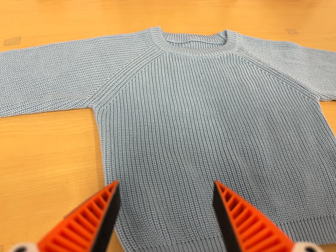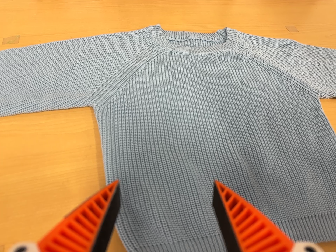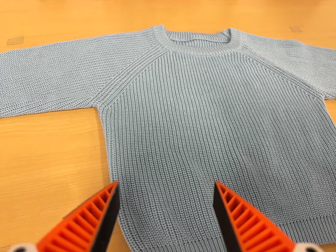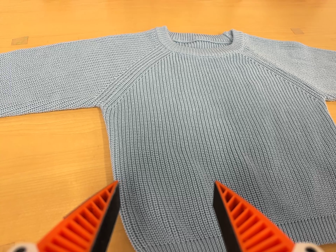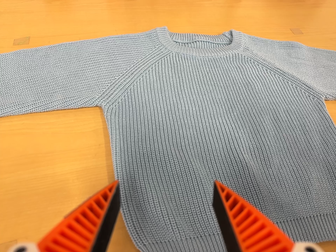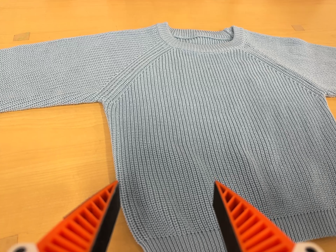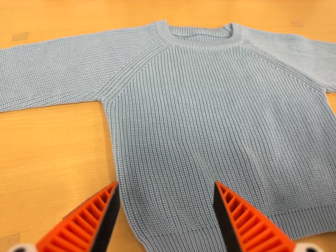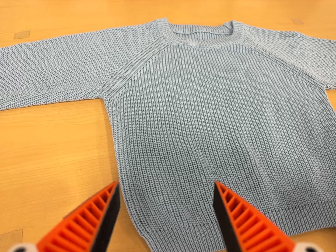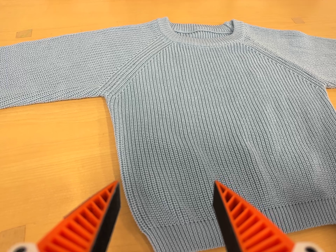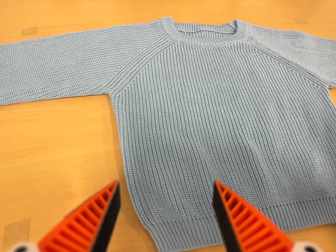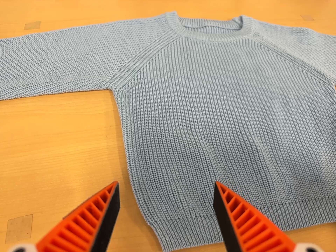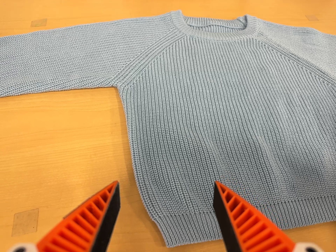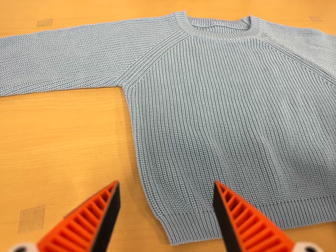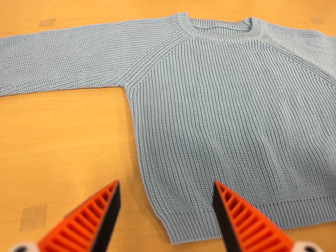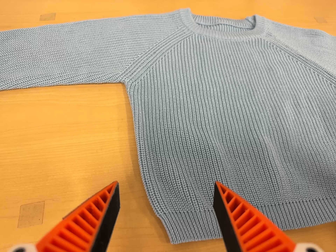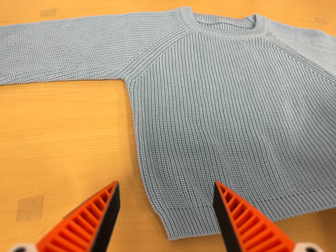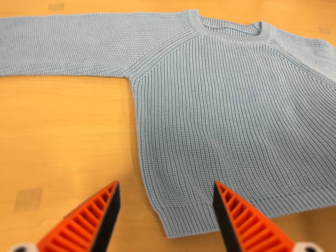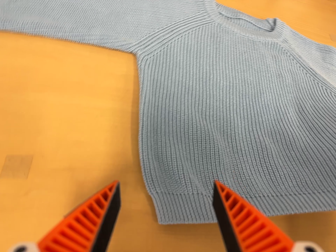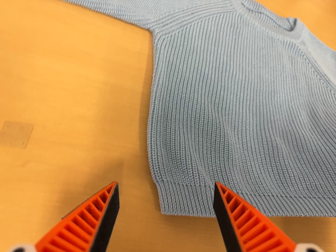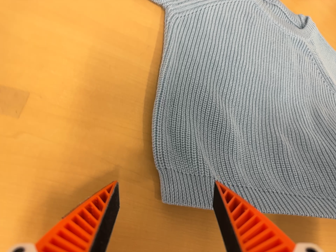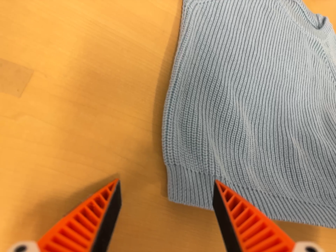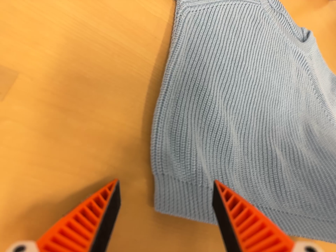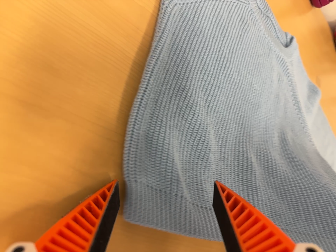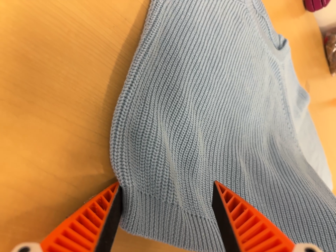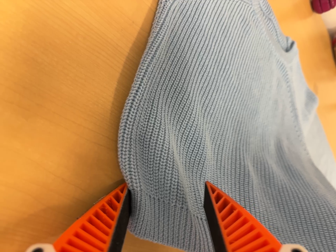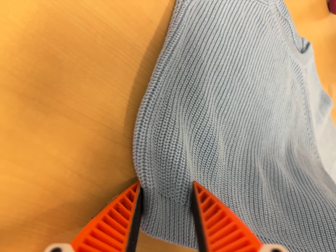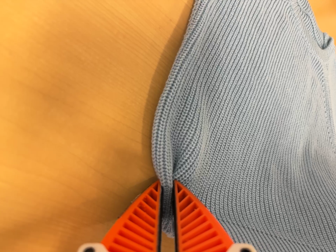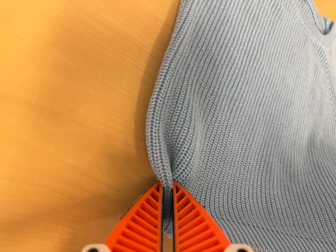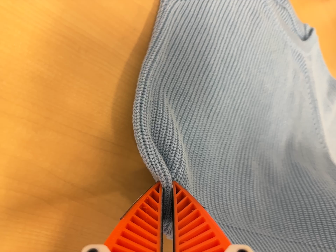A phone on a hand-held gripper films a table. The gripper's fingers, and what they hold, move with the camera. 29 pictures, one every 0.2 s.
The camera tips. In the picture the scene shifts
upward.
0.0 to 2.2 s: The camera shifts only a little, or ends up much as it began.
2.2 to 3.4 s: The camera rolls about its line of sight by about 15 degrees, and the scene rotates clockwise.
3.4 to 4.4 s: The camera pans to its right by about 15 degrees. It travels to its left and forward, about 10 cm. Its aim tips toward the bottom of its view by about 10 degrees, and the scene shifts upward. It rolls about its line of sight by about 25 degrees, and the scene rotates clockwise.
4.4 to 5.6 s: The camera shifts only a little, or ends up much as it began.
The film runs forward here.
